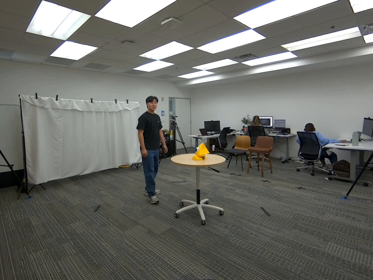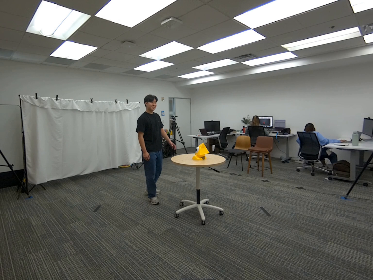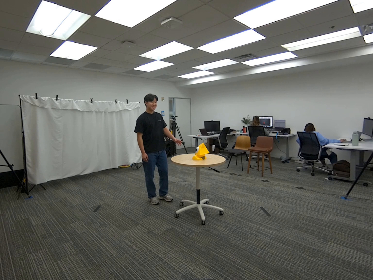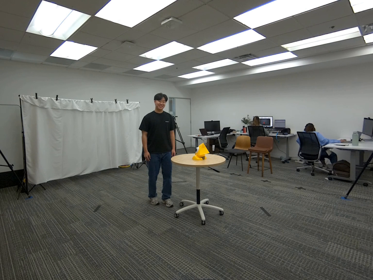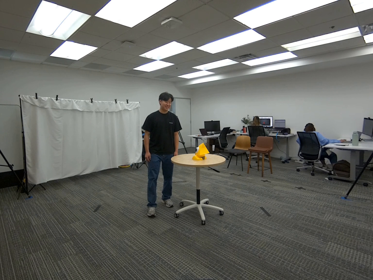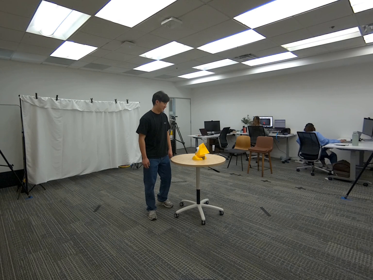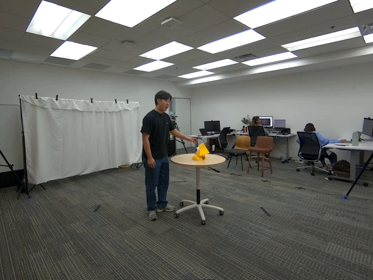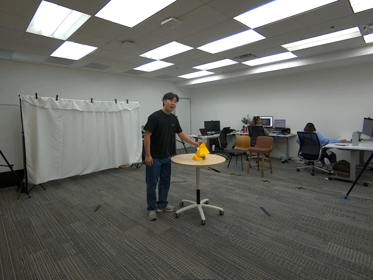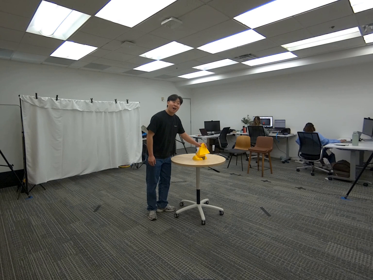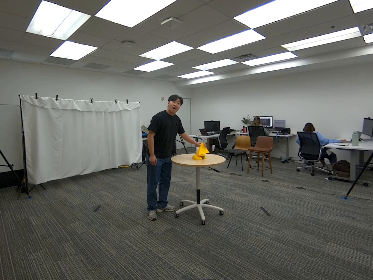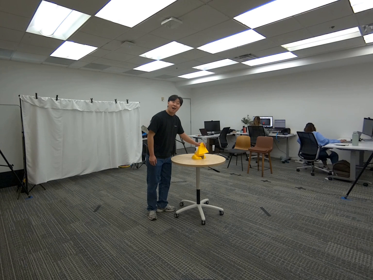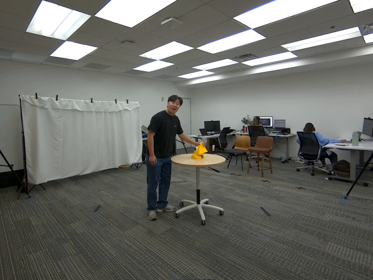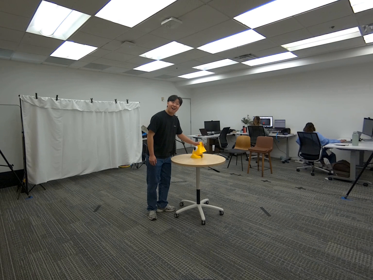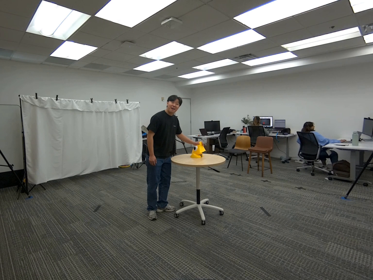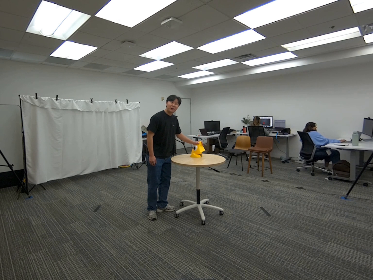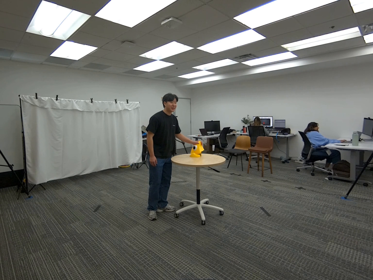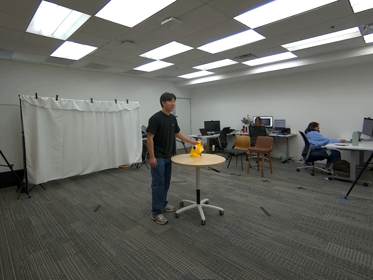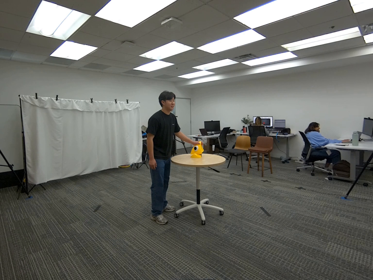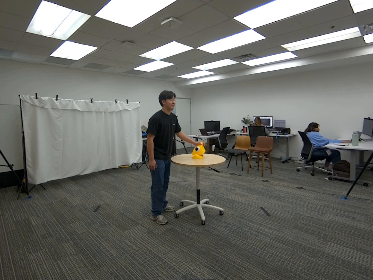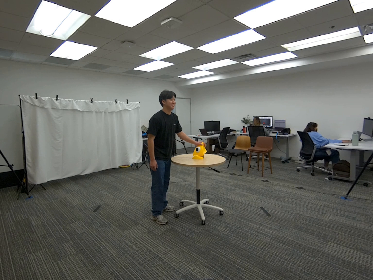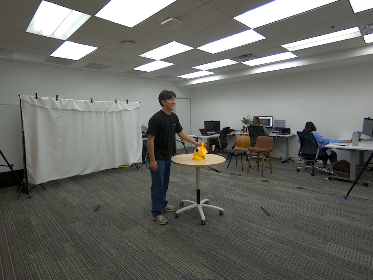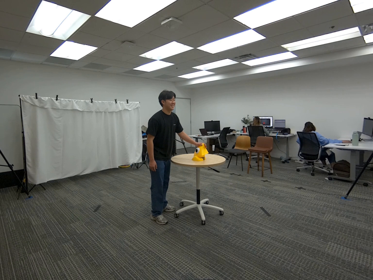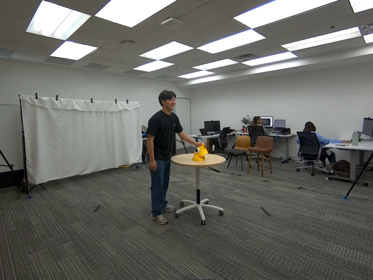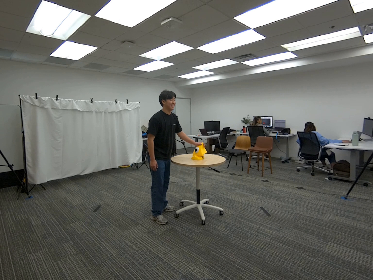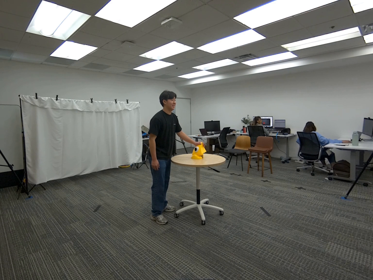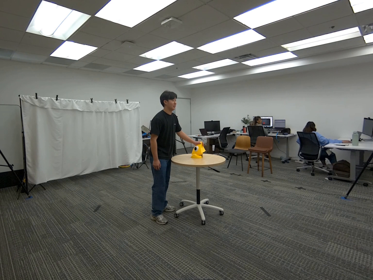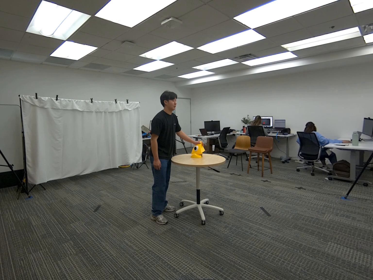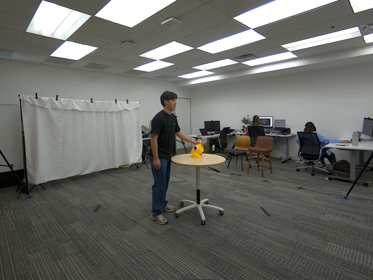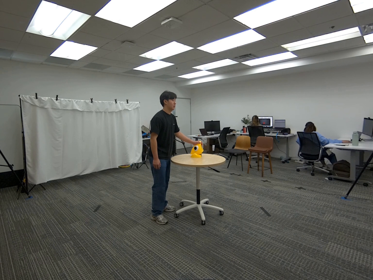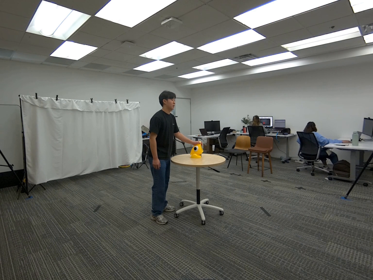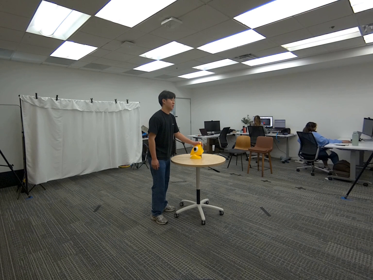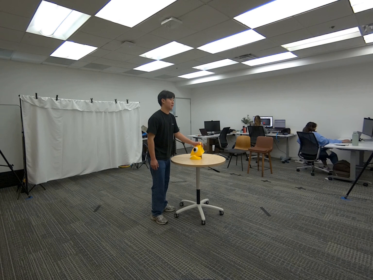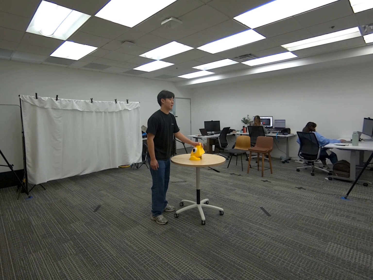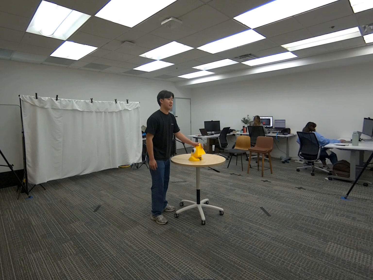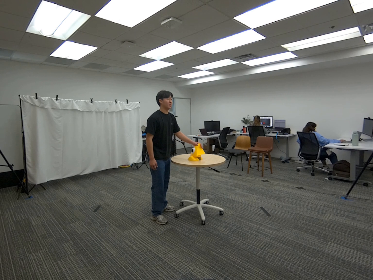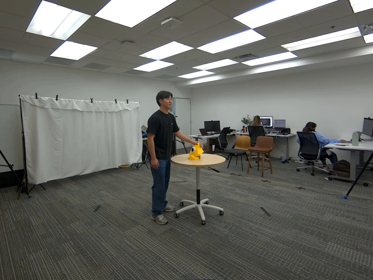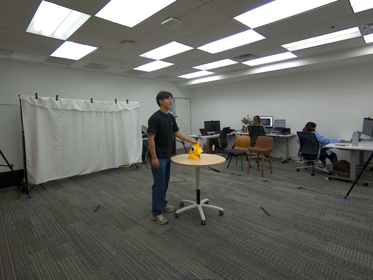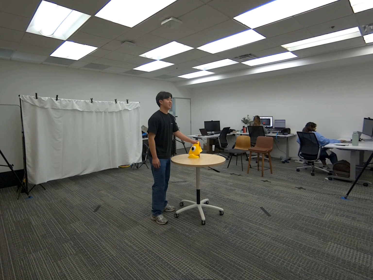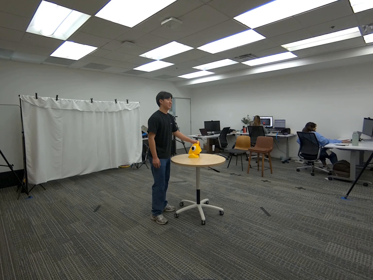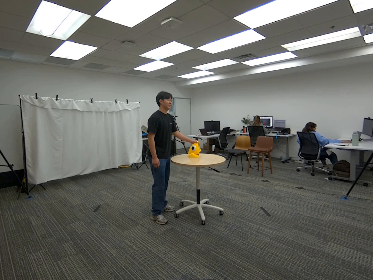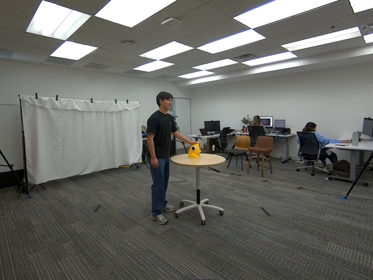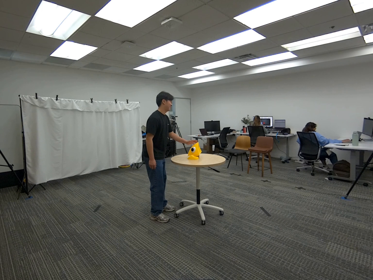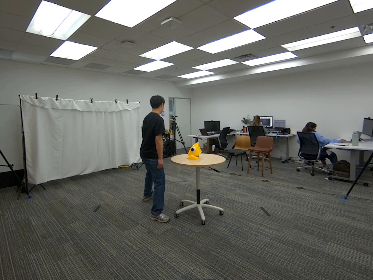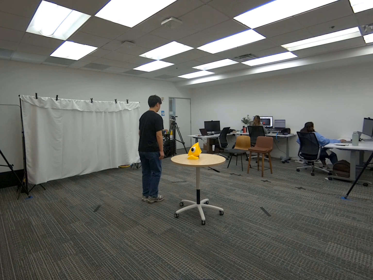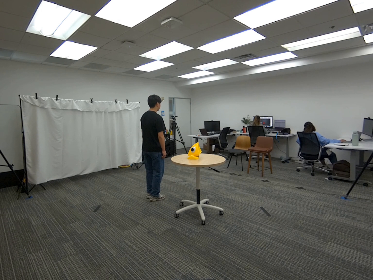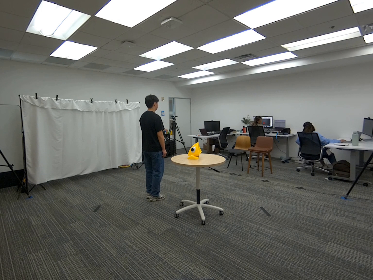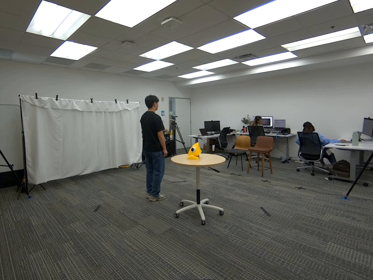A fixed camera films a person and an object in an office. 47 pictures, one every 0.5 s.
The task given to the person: Walk over to the yellow toy on the round table and slide it back and forth across the round table using your left hand. Step away from the table when finished.
